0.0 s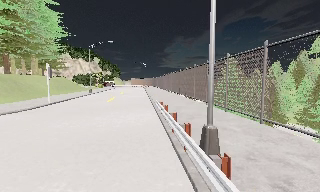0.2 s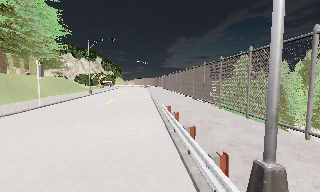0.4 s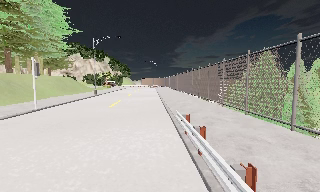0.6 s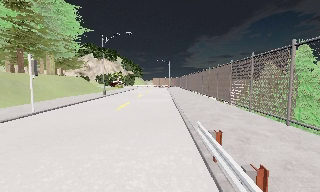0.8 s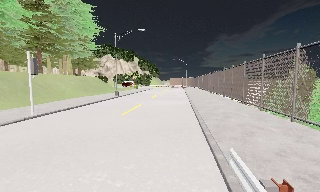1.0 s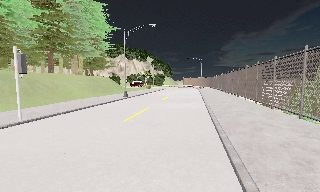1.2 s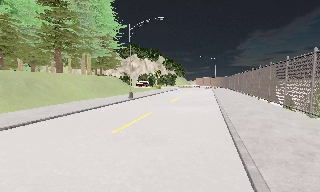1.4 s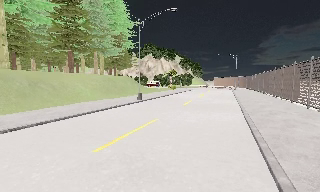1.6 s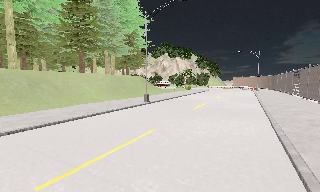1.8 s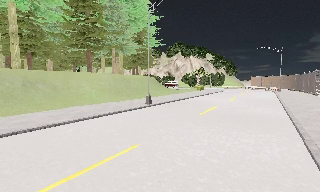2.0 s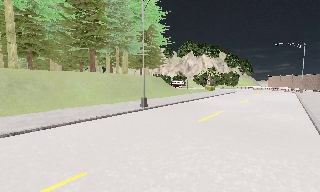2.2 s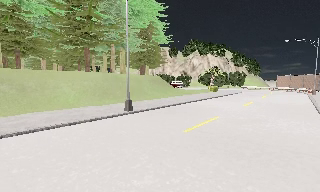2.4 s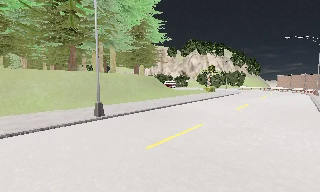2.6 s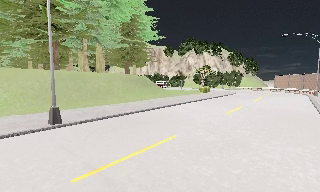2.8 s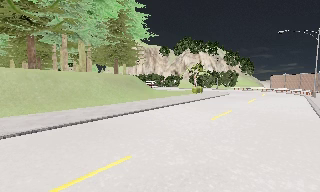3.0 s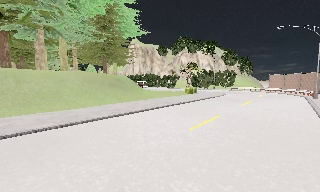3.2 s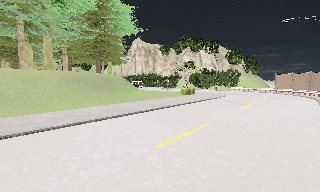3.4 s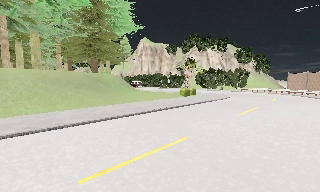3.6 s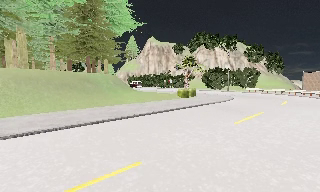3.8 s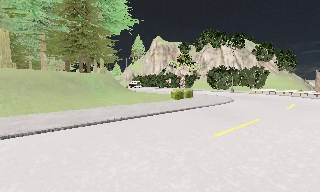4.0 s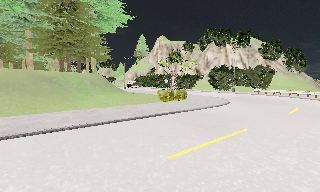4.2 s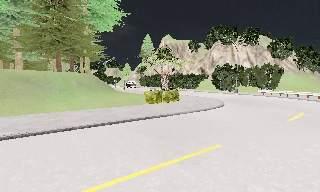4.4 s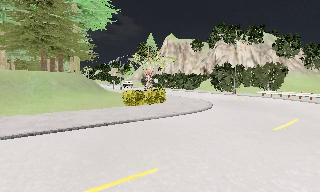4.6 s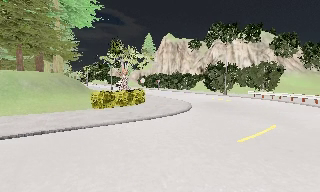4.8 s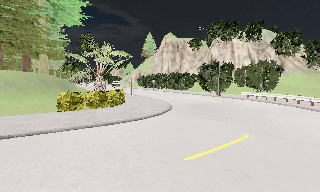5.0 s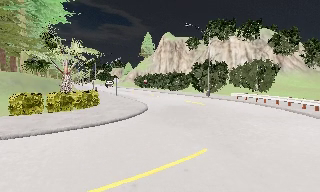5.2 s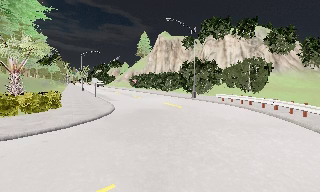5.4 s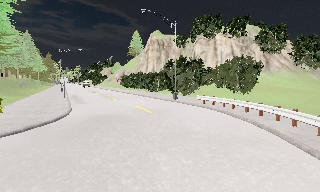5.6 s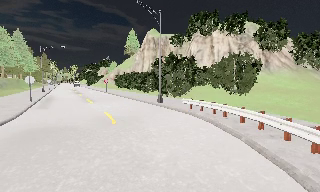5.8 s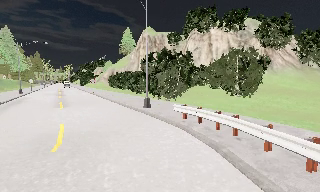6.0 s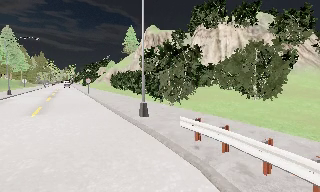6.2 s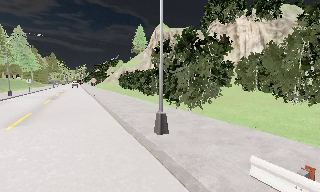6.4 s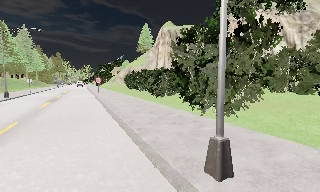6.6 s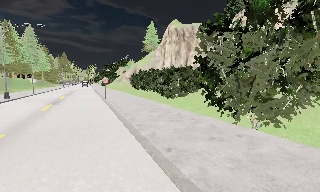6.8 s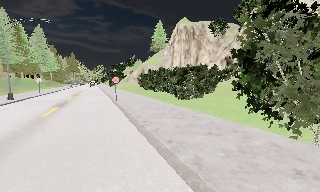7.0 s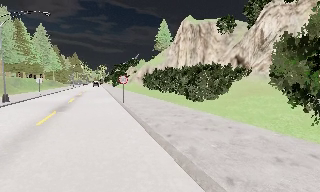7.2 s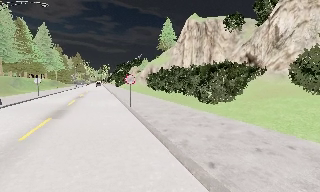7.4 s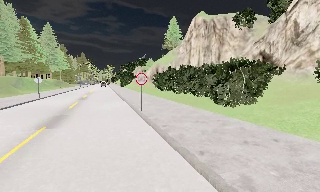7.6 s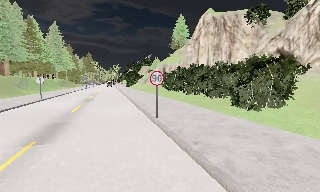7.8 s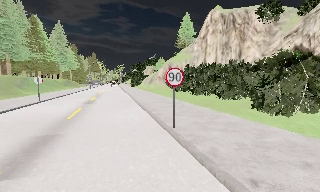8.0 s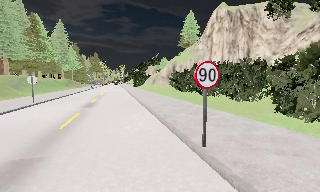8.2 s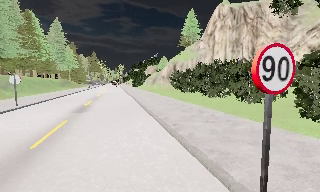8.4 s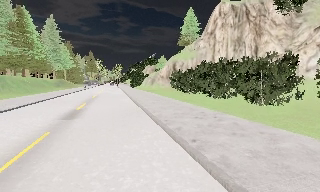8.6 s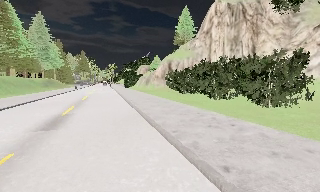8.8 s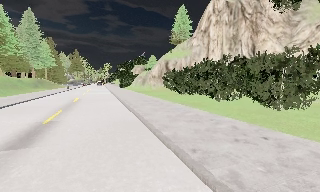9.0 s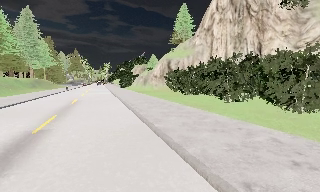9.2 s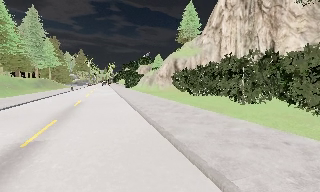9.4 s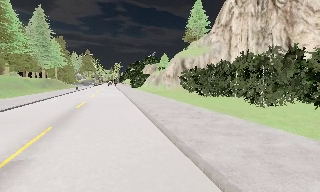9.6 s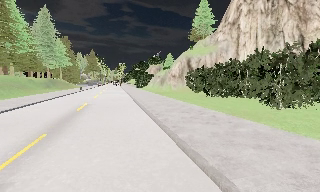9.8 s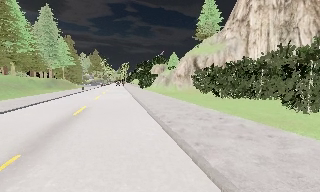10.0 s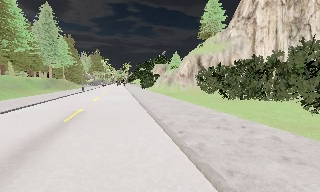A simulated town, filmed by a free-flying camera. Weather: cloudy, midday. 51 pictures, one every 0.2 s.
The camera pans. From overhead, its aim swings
counterclockwise.
0.0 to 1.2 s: The scene slides to the right, as the camera pans about 25 degrees to its left. It travels forward, about 10 m, so what stands in front looms larger.
1.2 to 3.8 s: The camera pans to its left, which is counterclockwise from overhead, by about 35 degrees. It travels forward and to its right, about 25 m.
3.8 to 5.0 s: The camera travels to its right and forward, about 13 m, so close, fixed things drift to the left.
5.0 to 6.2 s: The camera travels forward, about 15 m, so what stands in front looms larger.
6.2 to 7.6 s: The camera pans to its left, which is counterclockwise from overhead, by about 10 degrees. It travels forward and to its left, about 14 m, so what stands in front looms larger.
7.6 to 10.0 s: The camera travels forward, about 19 m, so what stands in front looms larger.
The film runs forward here.
